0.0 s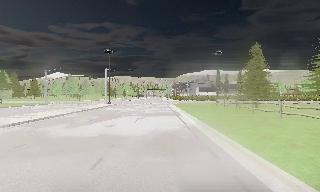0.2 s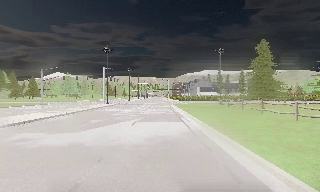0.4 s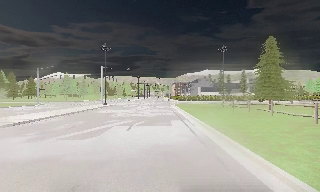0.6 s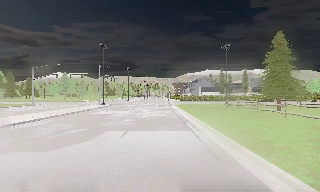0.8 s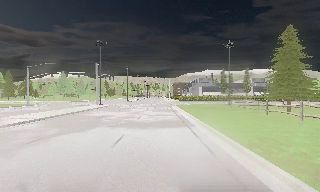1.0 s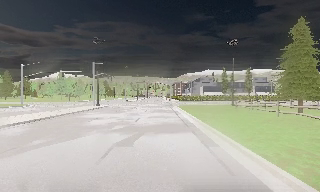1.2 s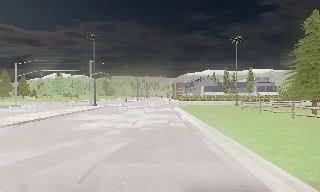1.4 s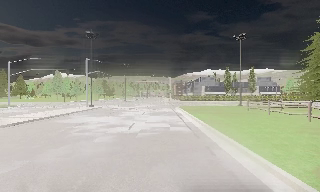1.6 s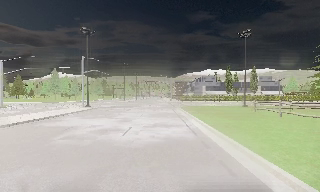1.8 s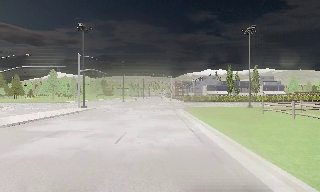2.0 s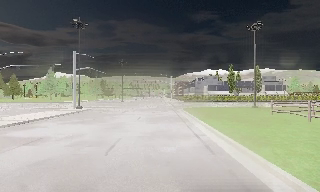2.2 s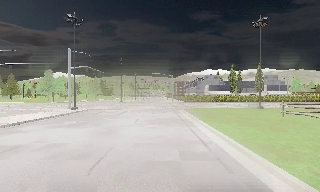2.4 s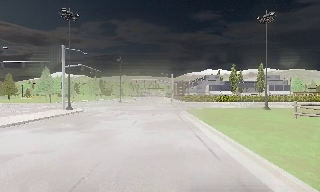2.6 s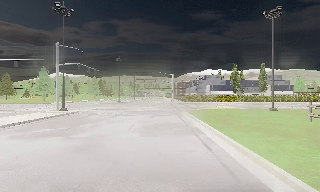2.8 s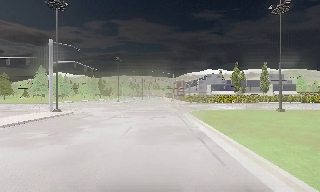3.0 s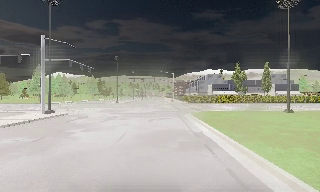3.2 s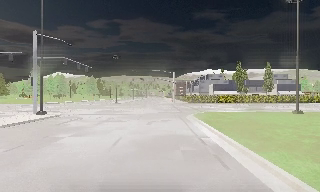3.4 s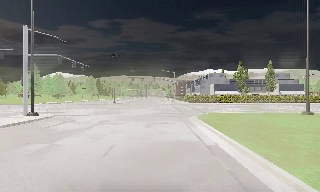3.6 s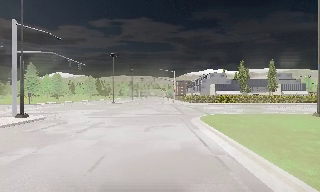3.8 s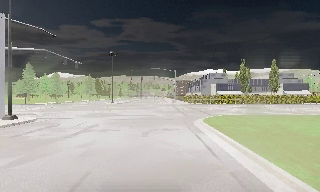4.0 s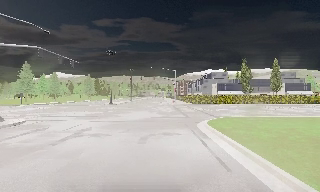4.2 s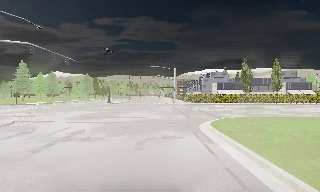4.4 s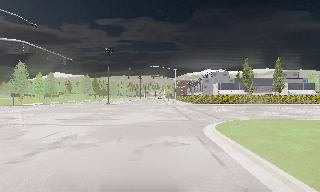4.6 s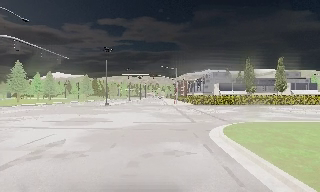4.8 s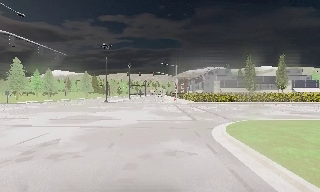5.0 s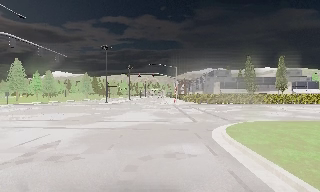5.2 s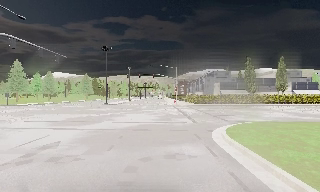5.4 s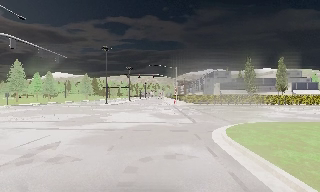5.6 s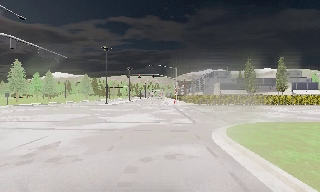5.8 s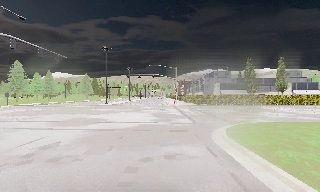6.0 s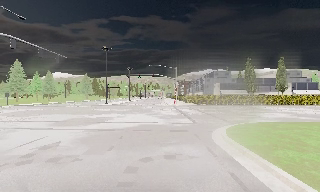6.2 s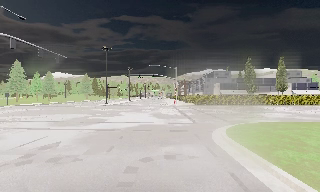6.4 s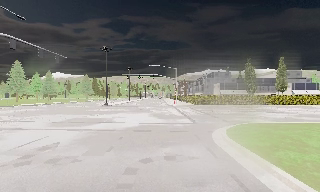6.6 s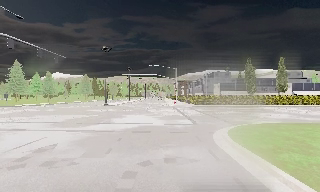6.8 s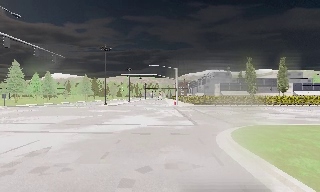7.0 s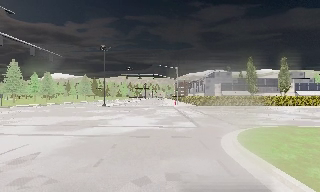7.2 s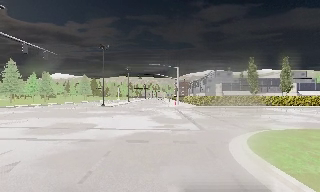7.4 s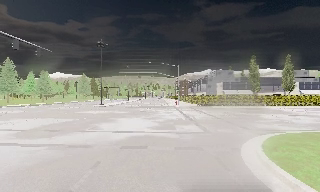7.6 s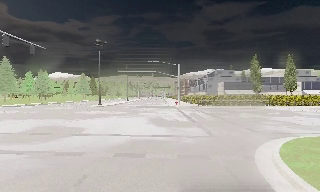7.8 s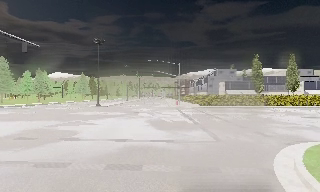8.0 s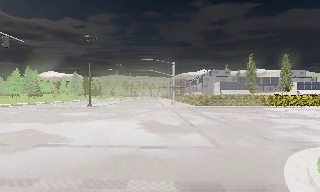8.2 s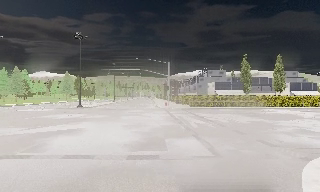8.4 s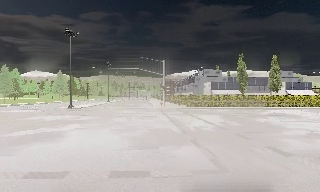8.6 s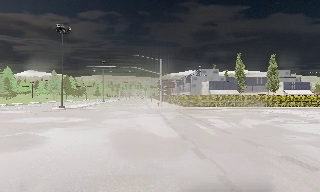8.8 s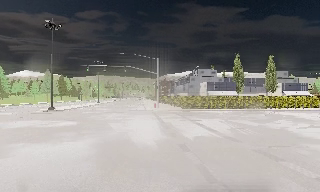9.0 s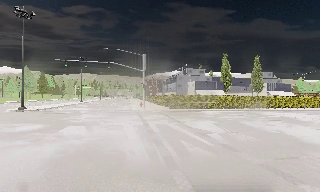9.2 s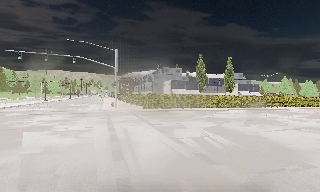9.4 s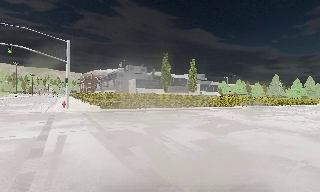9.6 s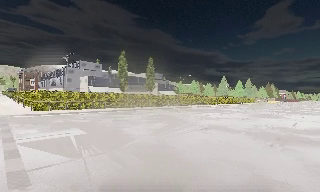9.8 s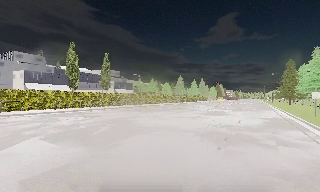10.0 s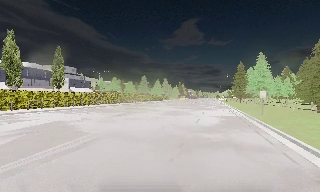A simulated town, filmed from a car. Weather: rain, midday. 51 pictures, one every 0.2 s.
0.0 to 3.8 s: The camera travels forward, about 25 m, so what stands in front looms larger.
3.8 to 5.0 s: The camera travels forward, about 4 m, so what stands in front looms larger. It loses speed.
5.0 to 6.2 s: The camera keeps its place and its aim.
6.2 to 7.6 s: The camera travels forward, about 3.5 m, so what stands in front looms larger. It gains speed.
7.6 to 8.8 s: The camera travels forward, about 6 m, so what stands in front looms larger.
8.8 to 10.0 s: The scene slides to the left, as the camera pans about 65 degrees to its right. It travels forward and to its right, about 9 m.
The film runs forward here.
